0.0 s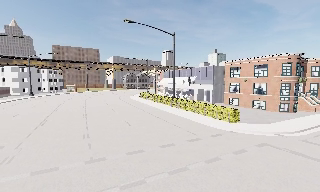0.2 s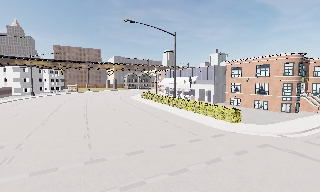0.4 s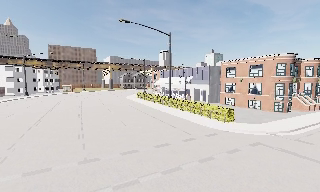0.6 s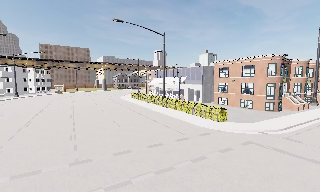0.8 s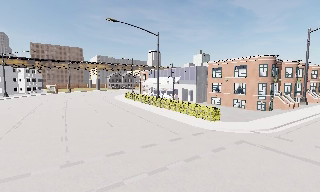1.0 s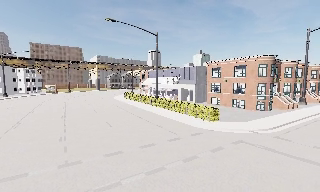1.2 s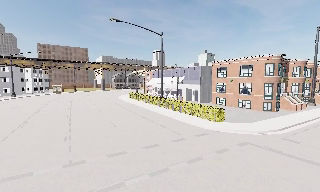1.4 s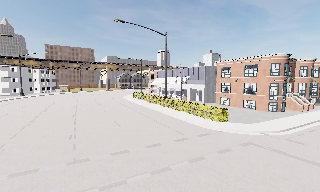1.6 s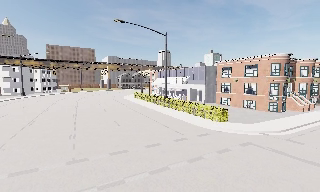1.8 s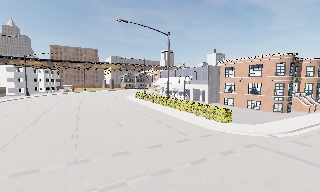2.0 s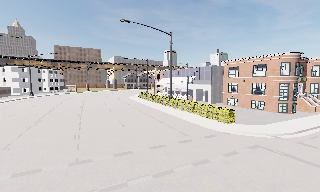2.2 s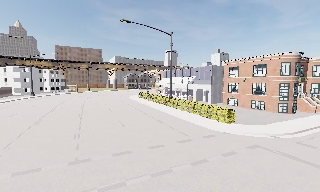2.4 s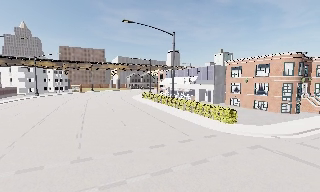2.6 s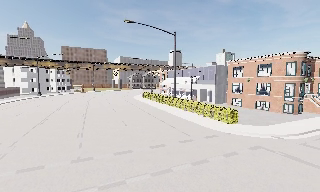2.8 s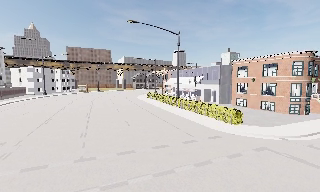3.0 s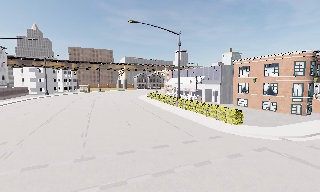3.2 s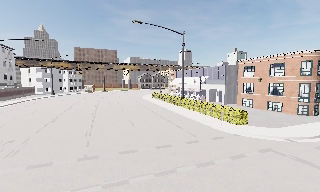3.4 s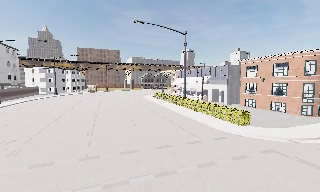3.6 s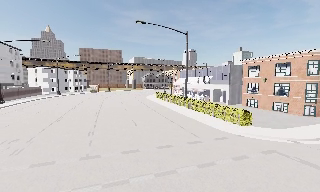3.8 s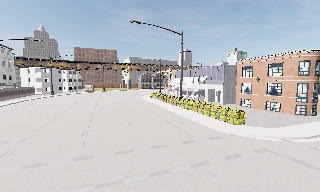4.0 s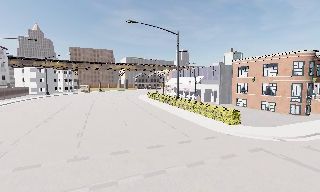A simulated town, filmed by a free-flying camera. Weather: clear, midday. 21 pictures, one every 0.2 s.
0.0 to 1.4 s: The camera travels to its right, about 0.5 m, so close, fixed things drift to the left.
1.4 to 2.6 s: The camera shifts only a little, or ends up much as it began.
2.6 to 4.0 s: The camera travels to its right, about 0.5 m.
The film runs backward here.
